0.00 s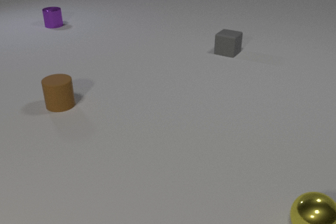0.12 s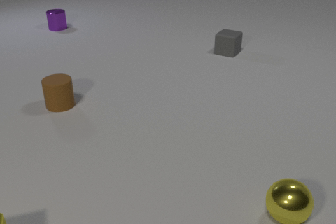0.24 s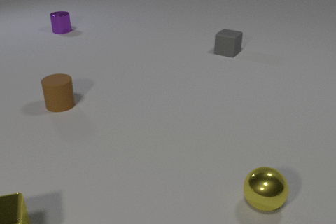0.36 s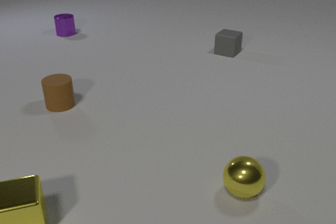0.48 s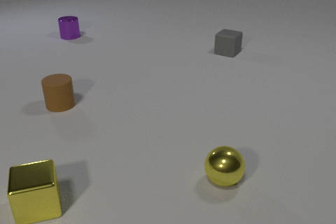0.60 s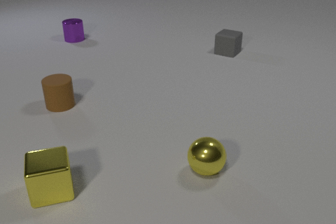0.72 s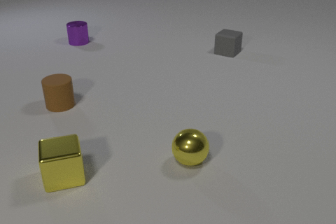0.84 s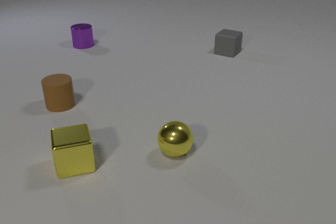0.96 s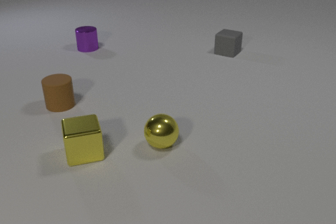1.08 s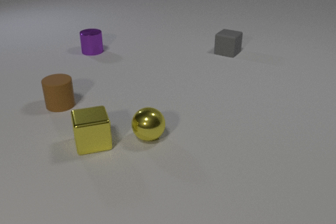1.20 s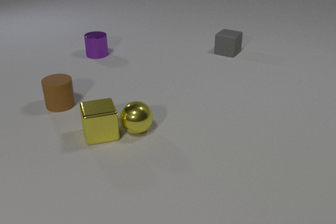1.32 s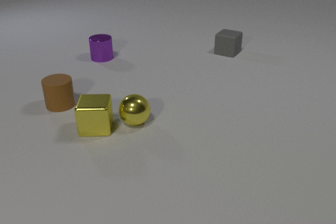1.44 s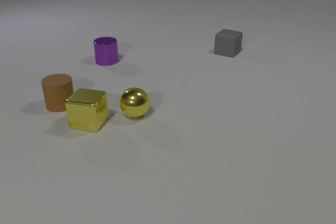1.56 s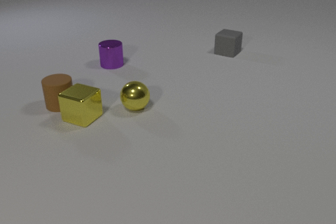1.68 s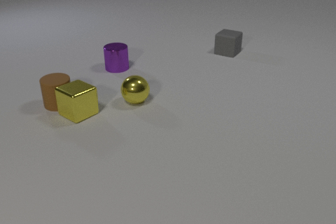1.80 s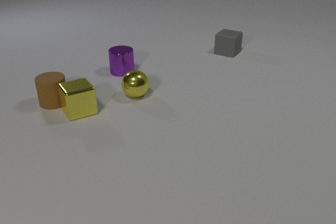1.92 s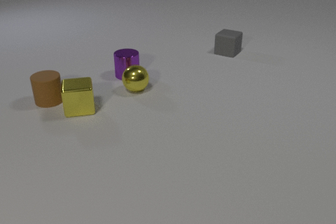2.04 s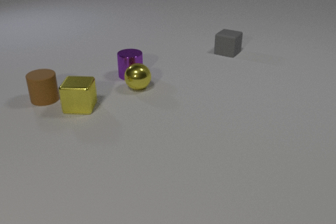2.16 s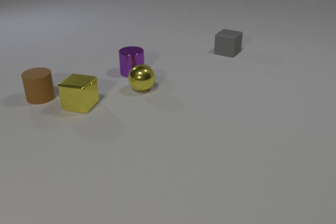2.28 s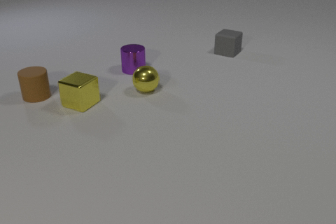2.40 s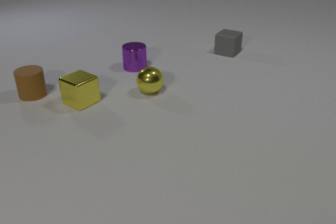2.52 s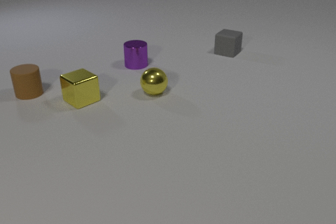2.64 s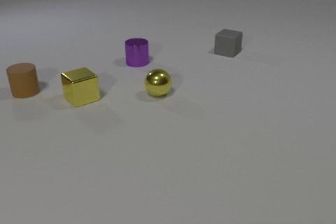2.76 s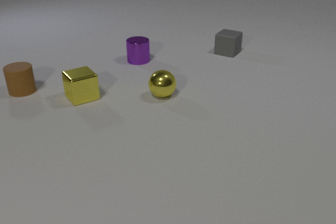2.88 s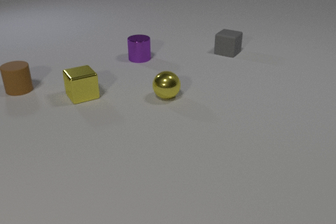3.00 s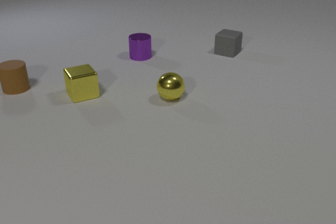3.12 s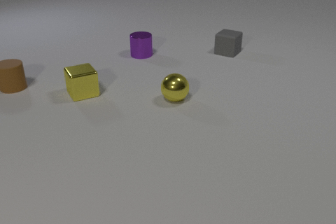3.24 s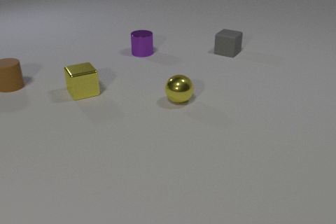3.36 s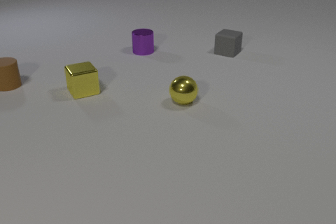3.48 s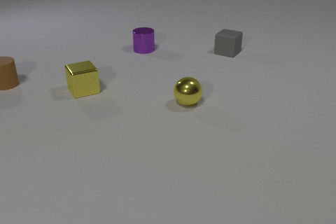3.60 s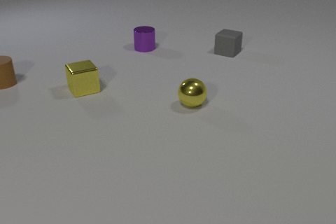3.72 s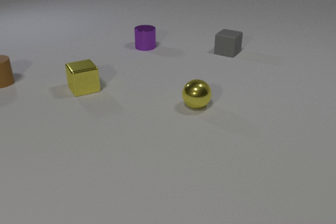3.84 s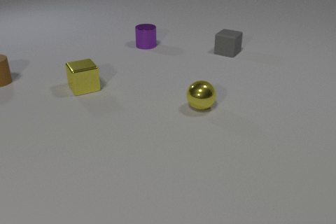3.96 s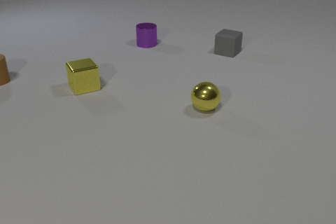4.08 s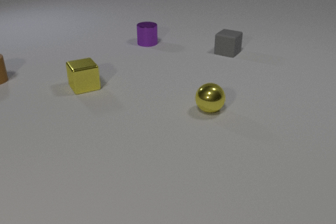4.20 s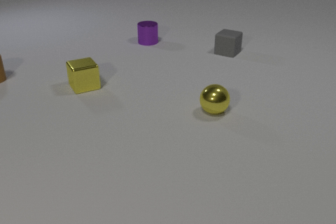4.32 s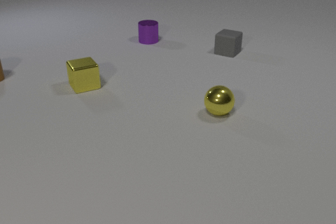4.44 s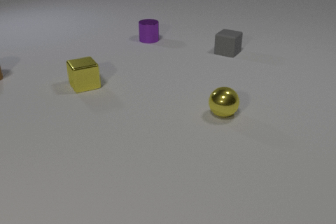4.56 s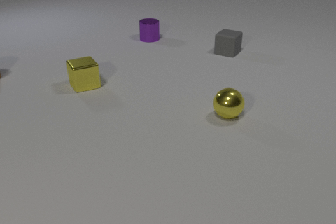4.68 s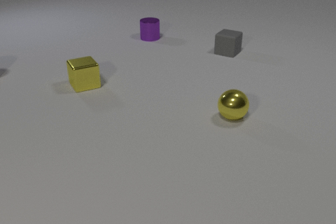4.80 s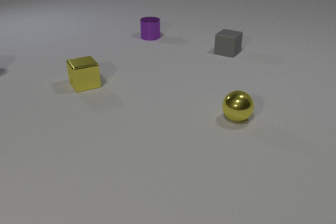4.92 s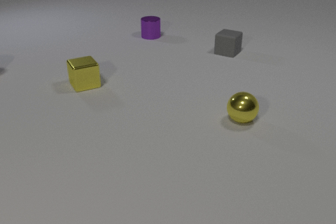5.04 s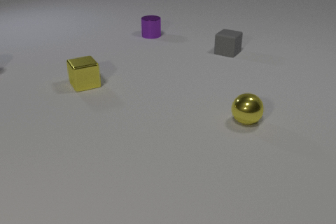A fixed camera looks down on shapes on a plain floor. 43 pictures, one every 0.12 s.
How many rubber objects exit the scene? 1.
What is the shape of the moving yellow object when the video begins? sphere.
Are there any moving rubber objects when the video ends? no.
0.00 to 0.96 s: The yellow metal cube comes in at the bottom edge, slides away from the camera and to the right. The yellow metal sphere rolls to the left and away from the camera. The purple metal cylinder slides toward the camera.
0.96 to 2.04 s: The yellow metal cube slides away from the camera, spins clockwise seen from above by about 105 degrees, its near face sliding to the left. The yellow metal sphere rolls away from the camera. The brown rubber cylinder slides away from the camera and to the left. The purple metal cylinder slides toward the camera and to the right. The yellow metal cube and the yellow metal sphere collide. The yellow metal cube and the brown rubber cylinder collide. The yellow metal sphere and the purple metal cylinder collide.
2.04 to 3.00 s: The yellow metal cube slides away from the camera, spins clockwise seen from above by about 60 degrees, its near face sliding to the left. The yellow metal sphere rolls to the right and toward the camera. The brown rubber cylinder slides away from the camera and to the left. The purple metal cylinder slides away from the camera.
3.00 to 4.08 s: The yellow metal cube slides away from the camera. The yellow metal sphere rolls to the right and toward the camera. The brown rubber cylinder slides away from the camera and to the left. The purple metal cylinder slides away from the camera.
4.08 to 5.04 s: The yellow metal sphere rolls to the right and toward the camera. The brown rubber cylinder slides away from the camera and to the left, leaves at the left edge. The purple metal cylinder slides away from the camera.
